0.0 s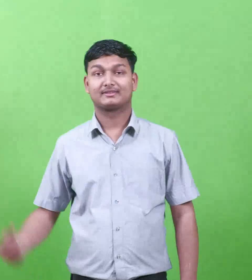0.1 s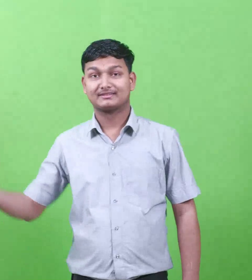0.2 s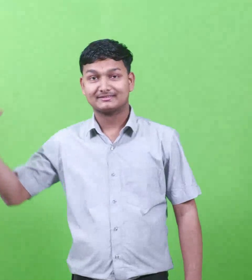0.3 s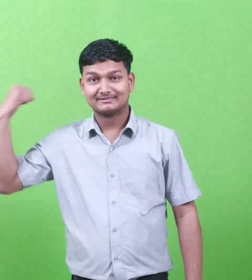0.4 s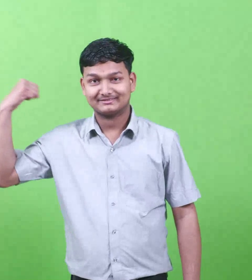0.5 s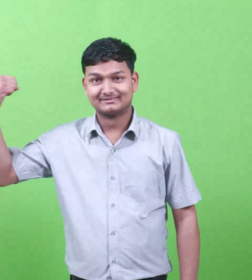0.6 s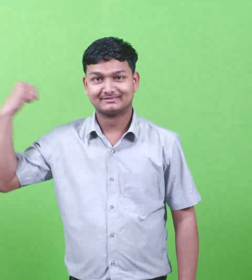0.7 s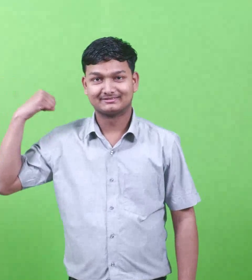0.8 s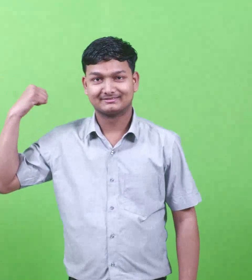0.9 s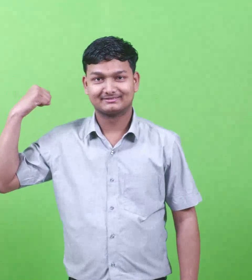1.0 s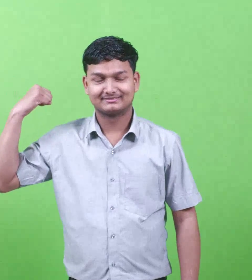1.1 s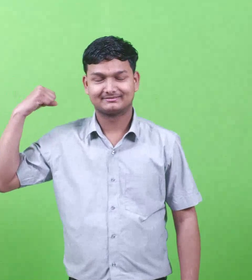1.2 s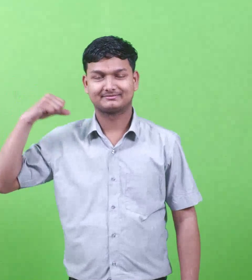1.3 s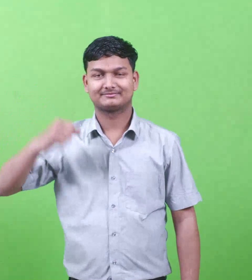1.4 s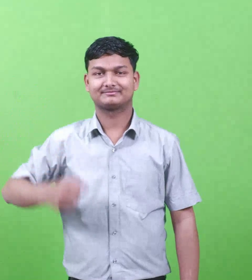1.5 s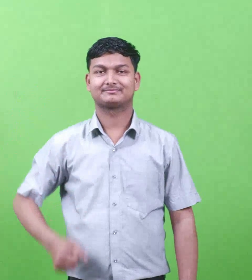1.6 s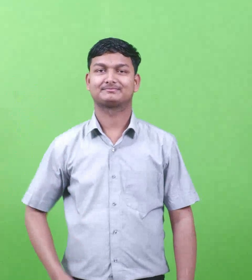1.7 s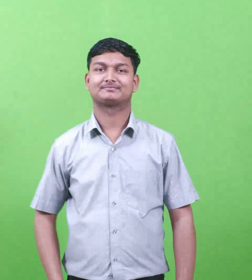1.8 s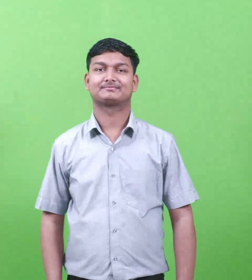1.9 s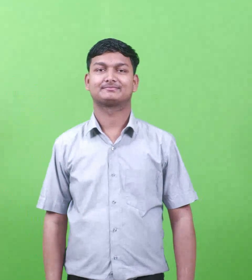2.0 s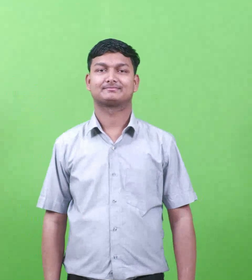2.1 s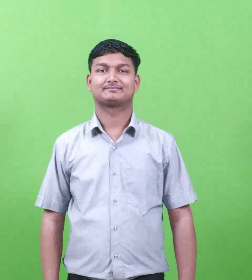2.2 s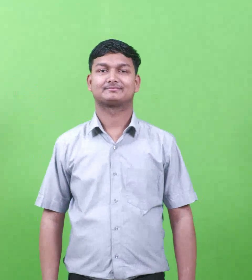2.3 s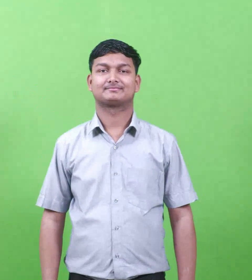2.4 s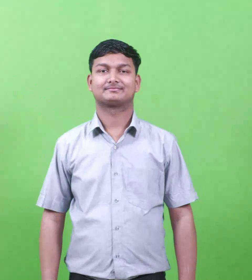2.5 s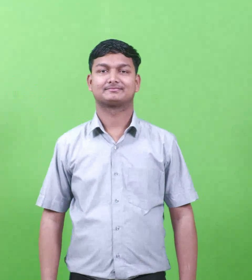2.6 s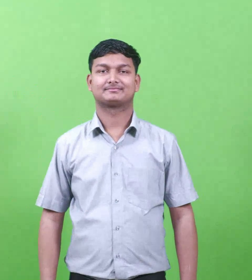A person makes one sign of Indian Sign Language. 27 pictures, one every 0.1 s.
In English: naphtali
